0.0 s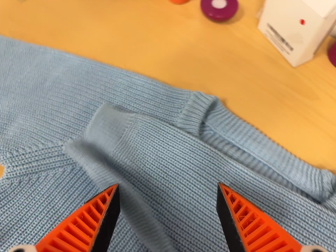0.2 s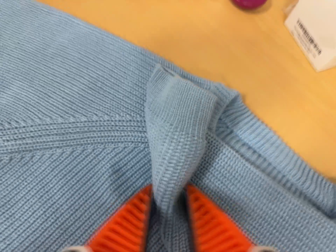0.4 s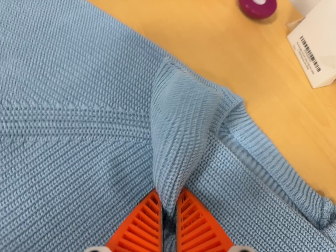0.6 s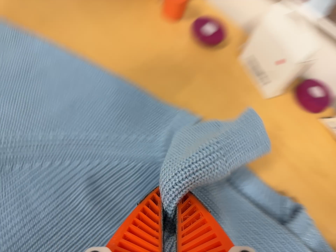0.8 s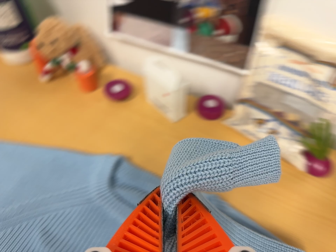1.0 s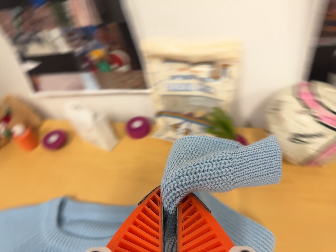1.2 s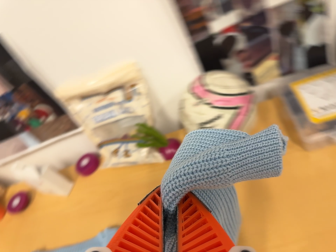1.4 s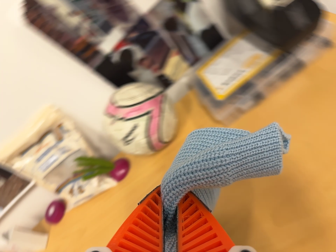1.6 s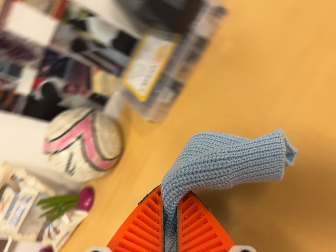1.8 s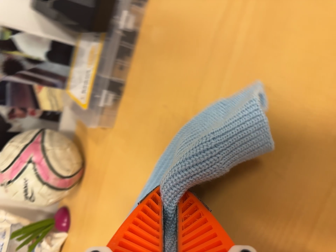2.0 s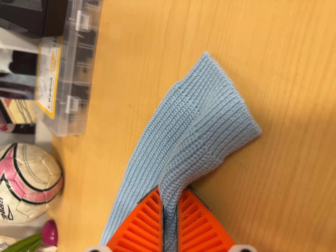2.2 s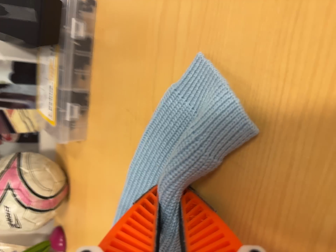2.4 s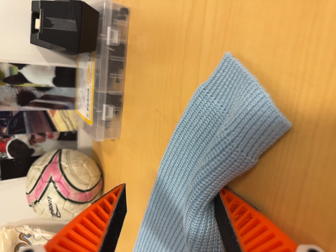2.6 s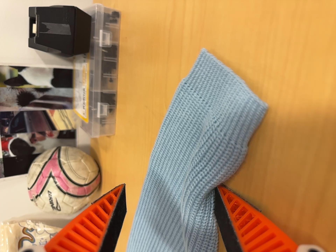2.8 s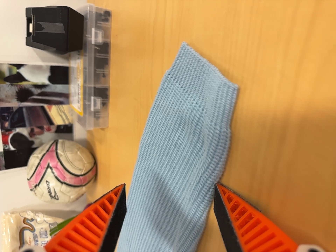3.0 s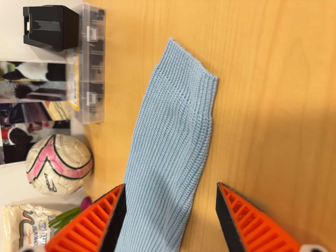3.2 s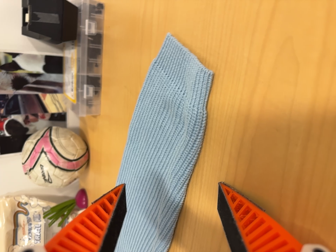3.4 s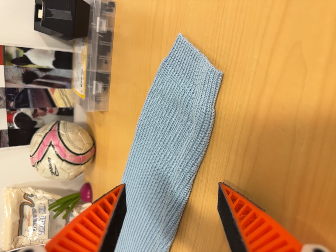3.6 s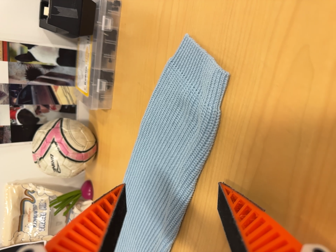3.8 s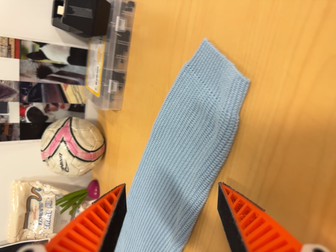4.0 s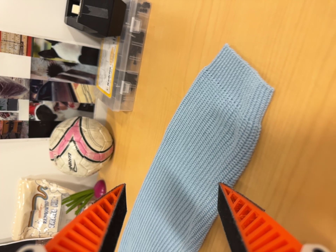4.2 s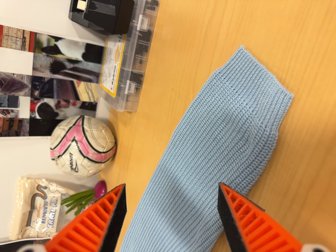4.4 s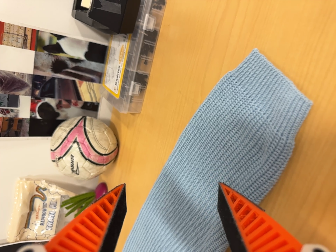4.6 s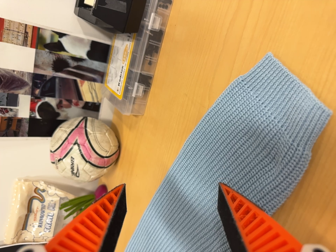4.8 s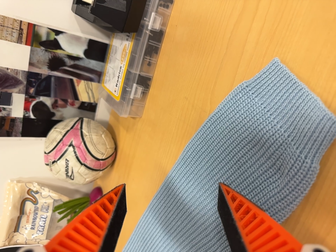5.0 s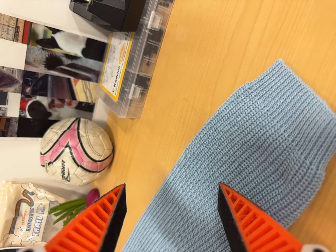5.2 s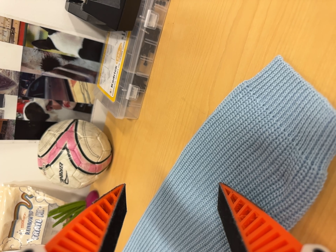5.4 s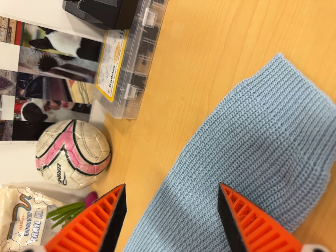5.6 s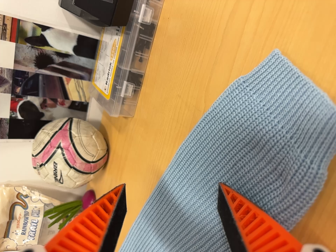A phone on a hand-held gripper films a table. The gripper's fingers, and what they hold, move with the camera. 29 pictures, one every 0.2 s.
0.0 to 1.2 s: The camera pans to its right by about 15 degrees. It travels to its right and backward, about 32 cm, so close, fixed things drift to the left. Its aim tips toward the top of its view by about 20 degrees, and the scene shifts downward. It rolls about its line of sight by about 50 degrees, and the scene rotates counterclockwise.
1.2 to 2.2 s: The camera travels to its right, about 32 cm, so close, fixed things drift to the left. It rolls about its line of sight by about 65 degrees, and the scene rotates counterclockwise.
2.2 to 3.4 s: The camera travels backward and to its right, about 10 cm, so what stands in front gets smaller.
3.4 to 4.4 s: The camera travels to its left, about 7 cm, so close, fixed things drift to the right.
4.4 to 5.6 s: The camera travels forward, about 5 cm, so what stands in front looms larger.
The film runs backward here.
